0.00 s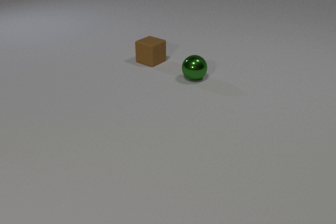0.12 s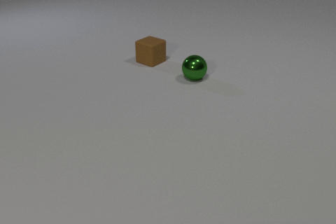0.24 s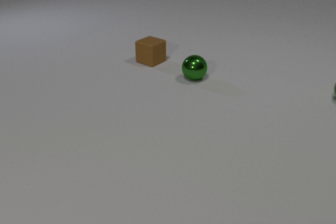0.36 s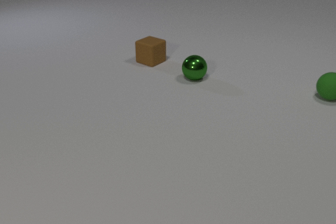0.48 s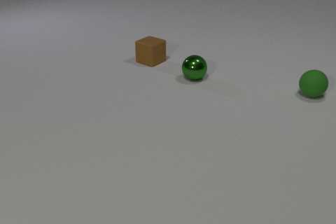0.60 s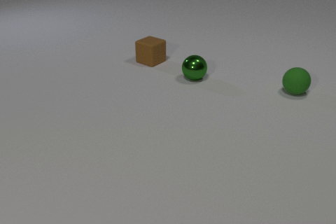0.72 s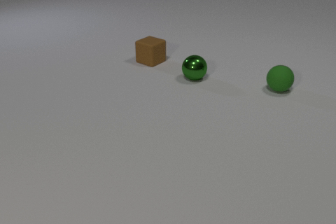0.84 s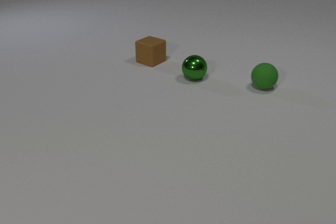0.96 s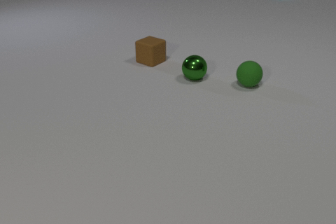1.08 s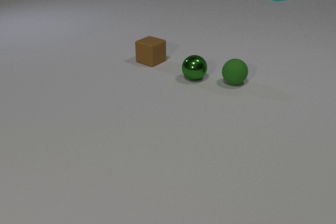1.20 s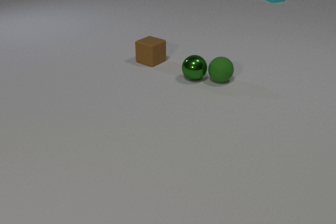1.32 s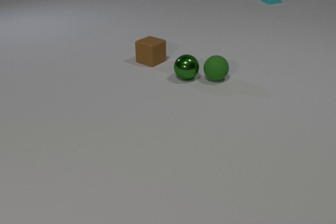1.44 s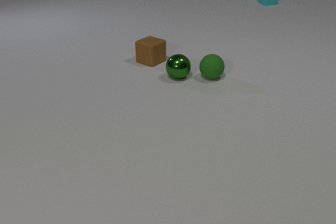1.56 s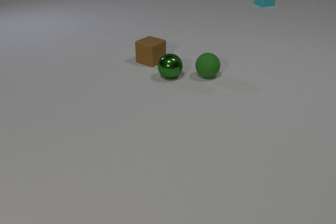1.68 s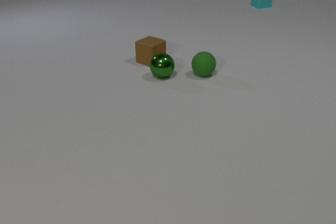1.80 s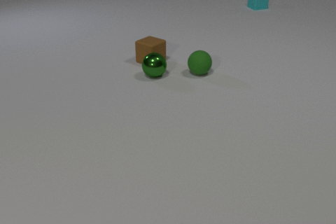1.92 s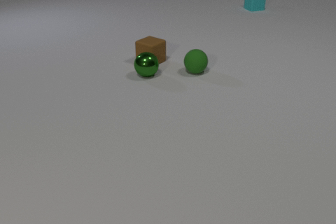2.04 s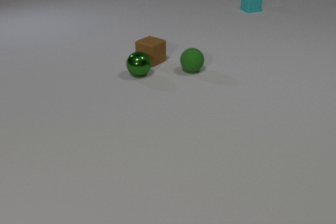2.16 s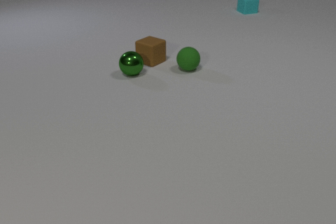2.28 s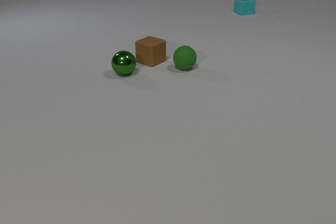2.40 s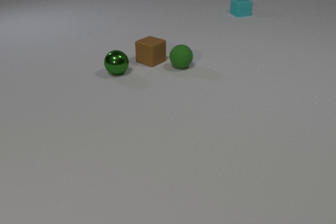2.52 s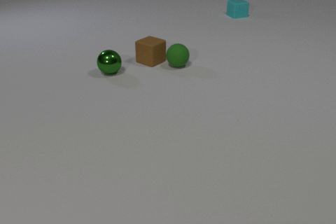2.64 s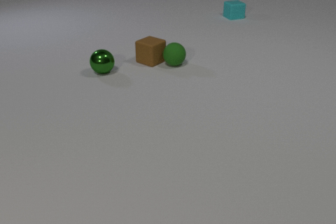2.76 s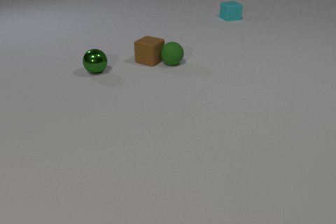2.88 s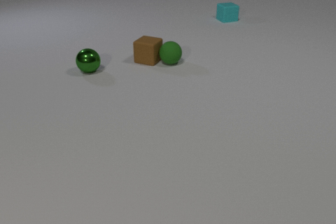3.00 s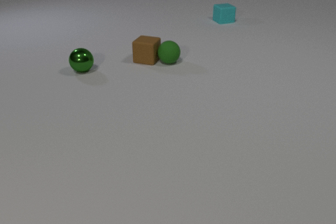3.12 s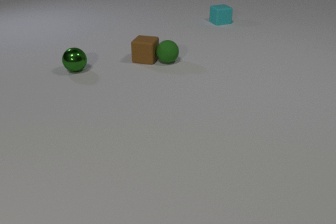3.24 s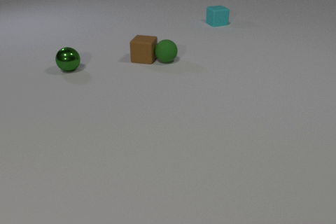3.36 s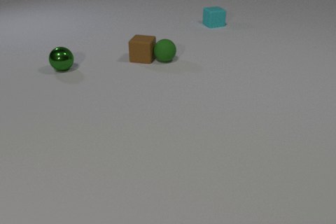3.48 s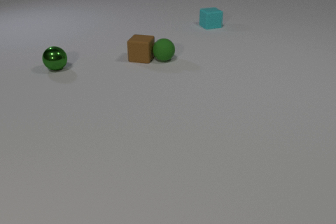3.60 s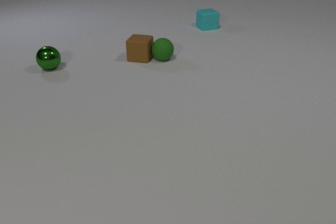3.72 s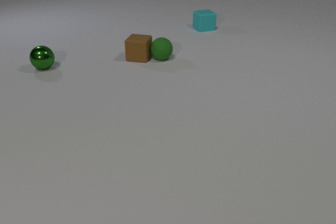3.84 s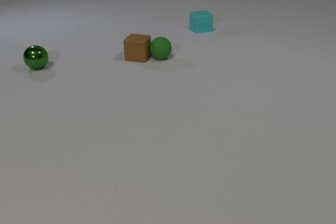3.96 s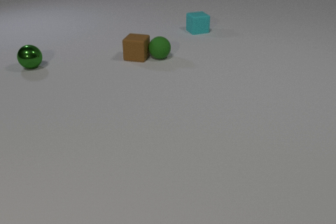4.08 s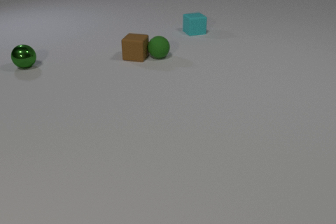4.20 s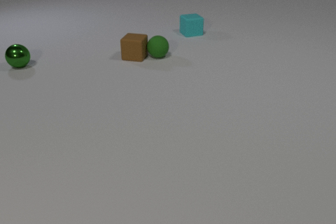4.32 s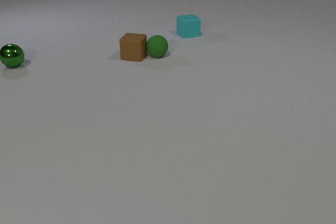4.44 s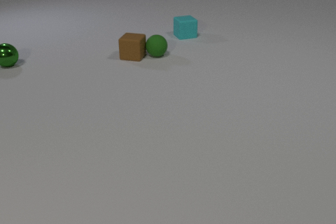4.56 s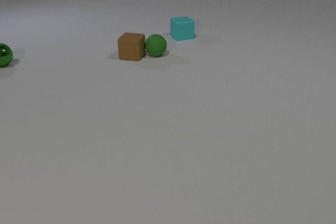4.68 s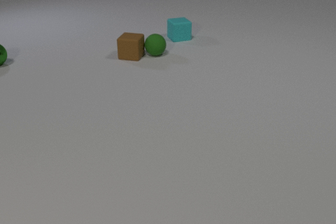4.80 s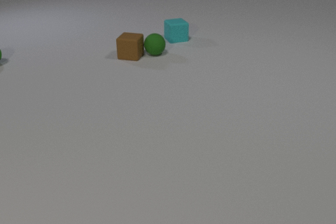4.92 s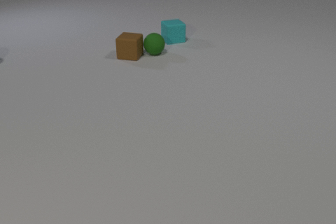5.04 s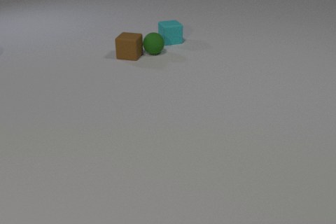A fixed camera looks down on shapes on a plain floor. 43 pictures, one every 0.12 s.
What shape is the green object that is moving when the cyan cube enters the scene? sphere.
Are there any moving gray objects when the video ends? no.
How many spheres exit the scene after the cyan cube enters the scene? 1.
0.00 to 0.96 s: The green rubber sphere comes in at the right edge, rolls to the left. The cyan rubber cube comes in at the top edge, slides toward the camera and to the left.
0.96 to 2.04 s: The green rubber sphere rolls to the left and away from the camera. The green metal sphere rolls to the left. The cyan rubber cube slides toward the camera and to the left. The green rubber sphere and the green metal sphere collide.
2.04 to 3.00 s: The green rubber sphere rolls to the left and away from the camera. The green metal sphere rolls to the left. The cyan rubber cube slides toward the camera and to the left. The green rubber sphere and the brown rubber cube collide.
3.00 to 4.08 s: The green rubber sphere rolls away from the camera and to the left. The green metal sphere rolls to the left and away from the camera. The brown rubber cube slides to the left and away from the camera. The cyan rubber cube slides toward the camera and to the left.
4.08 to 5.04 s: The green rubber sphere rolls away from the camera and to the left. The green metal sphere rolls to the left and away from the camera, leaves at the left edge. The brown rubber cube slides to the left. The cyan rubber cube slides toward the camera and to the left.
